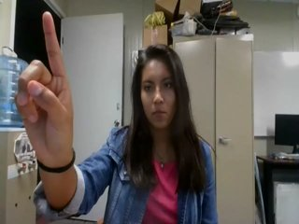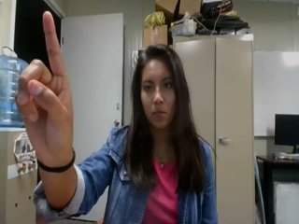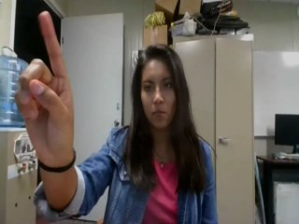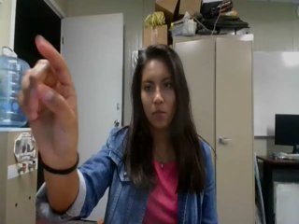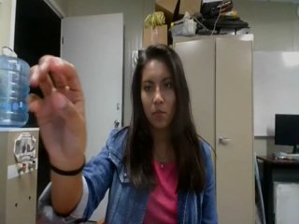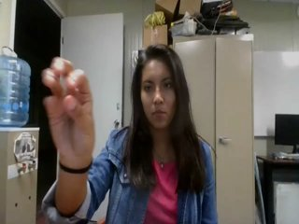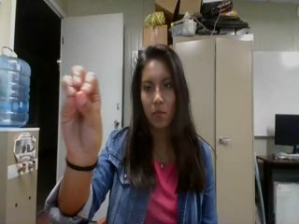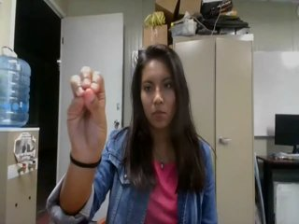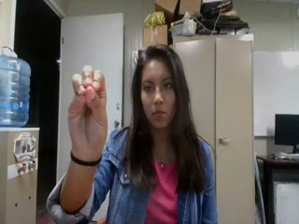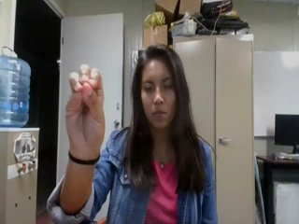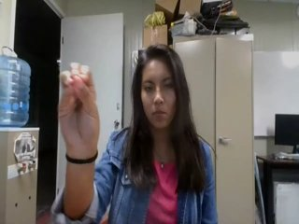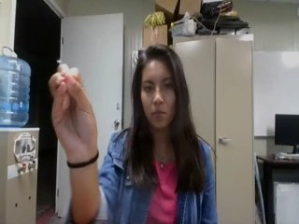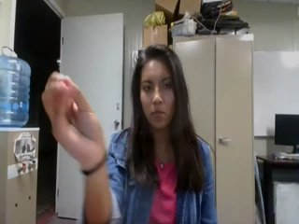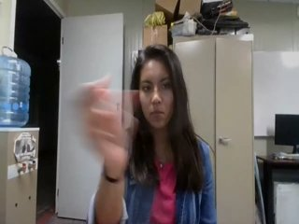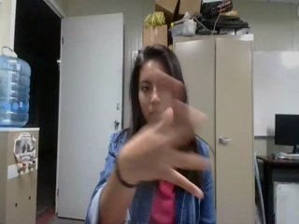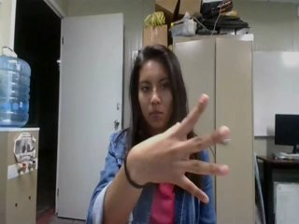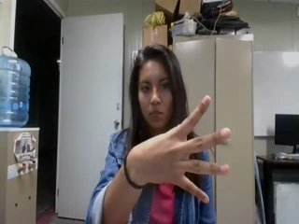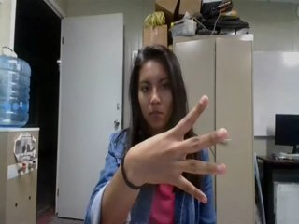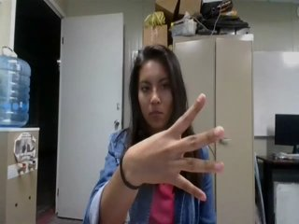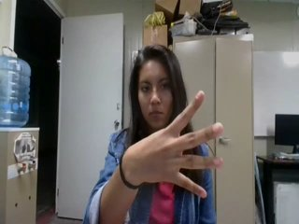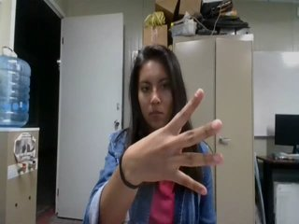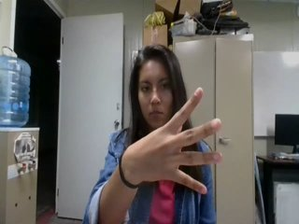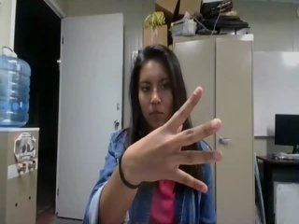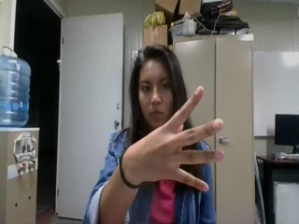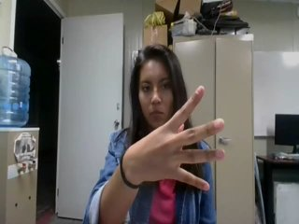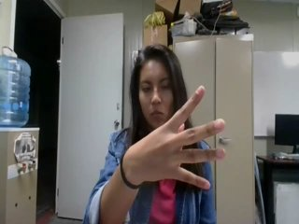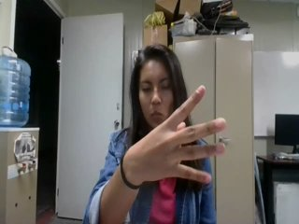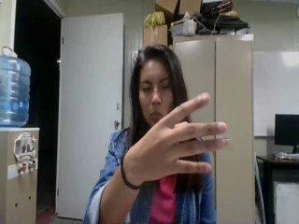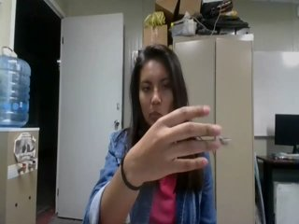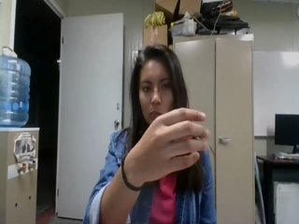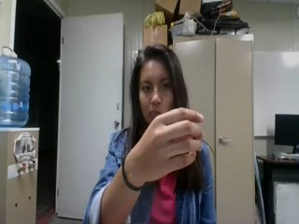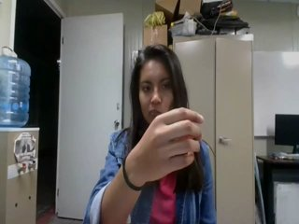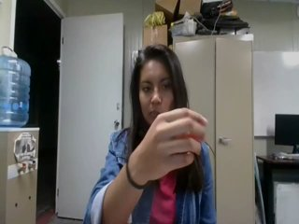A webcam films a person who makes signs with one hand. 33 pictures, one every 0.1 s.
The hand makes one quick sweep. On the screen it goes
to the right.
0.3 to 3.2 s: On the screen the hand sweeps to the right. The name of the sign: Throw left.
